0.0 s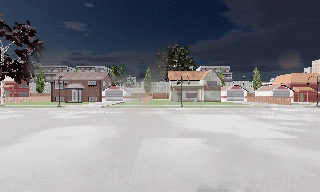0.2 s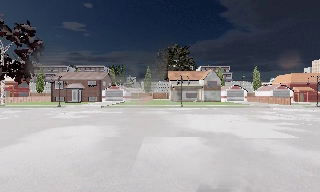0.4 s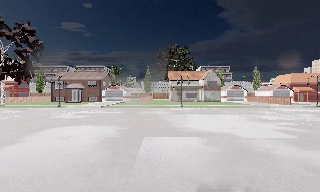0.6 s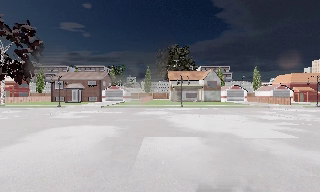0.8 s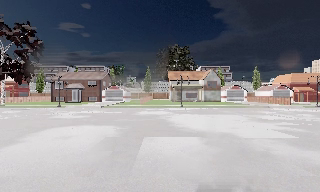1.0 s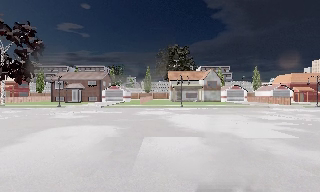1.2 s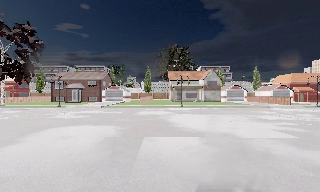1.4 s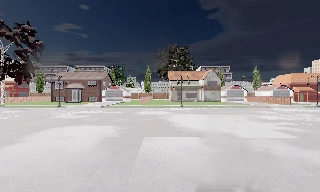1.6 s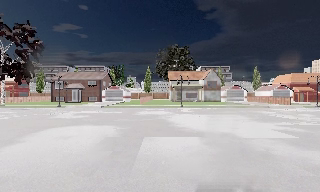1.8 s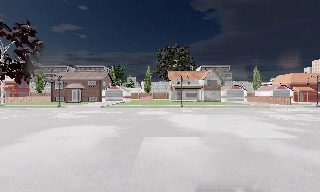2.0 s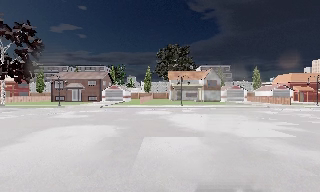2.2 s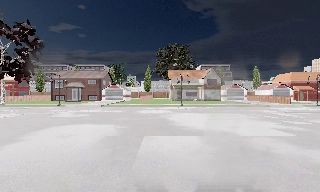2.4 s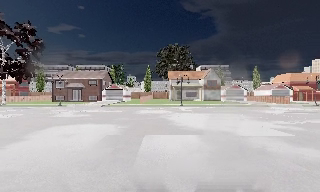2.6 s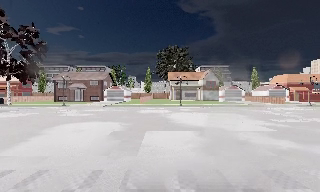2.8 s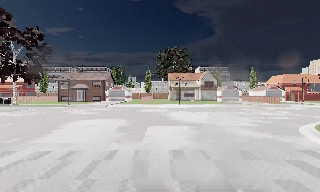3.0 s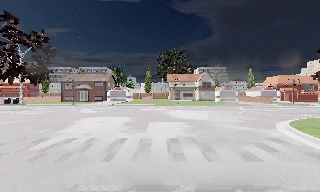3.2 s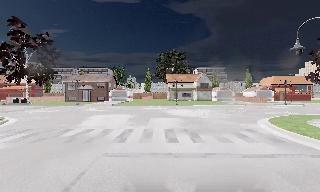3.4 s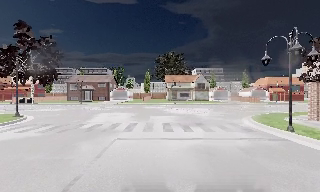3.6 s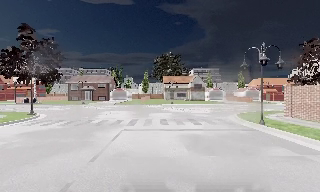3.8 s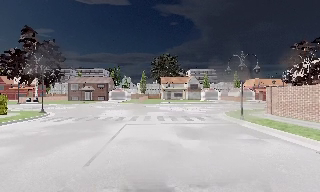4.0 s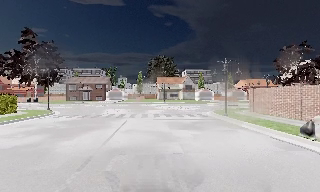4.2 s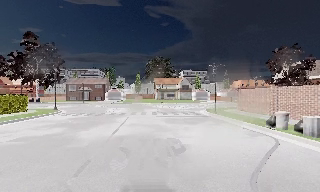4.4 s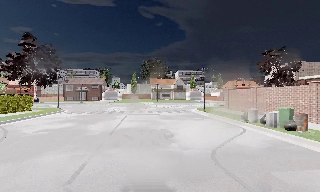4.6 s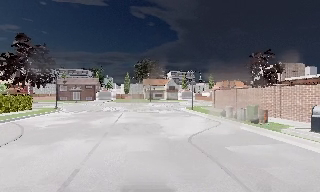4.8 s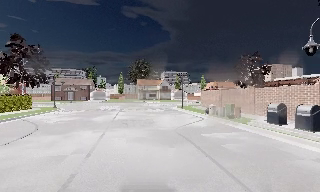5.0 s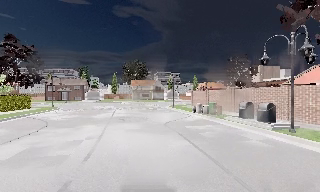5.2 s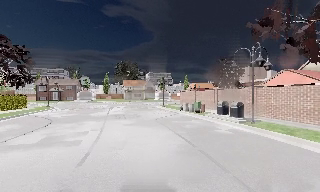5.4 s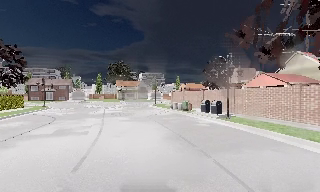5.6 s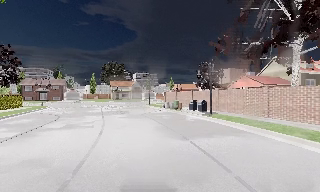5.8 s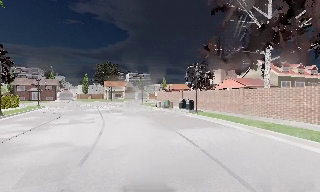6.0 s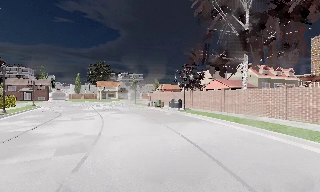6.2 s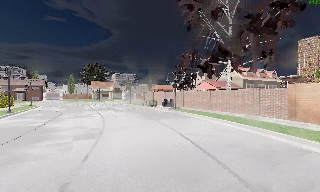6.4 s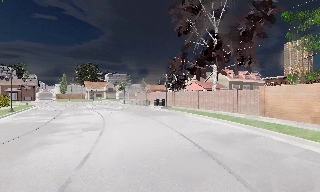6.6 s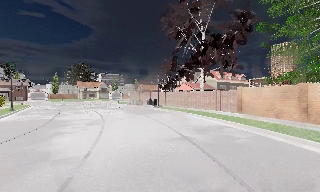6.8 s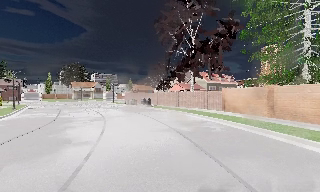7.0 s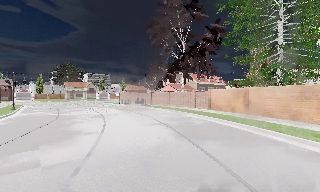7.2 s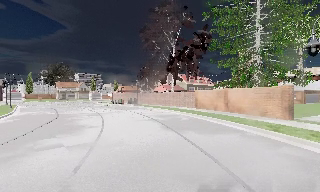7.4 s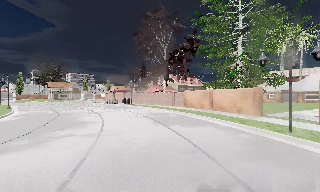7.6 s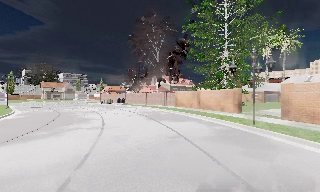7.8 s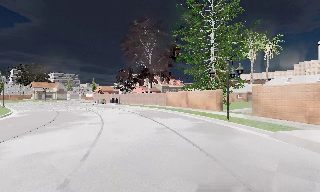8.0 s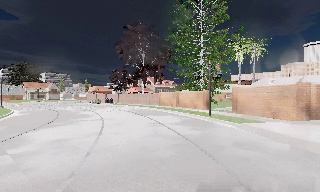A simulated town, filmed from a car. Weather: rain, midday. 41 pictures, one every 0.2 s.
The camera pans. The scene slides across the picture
to the left.
The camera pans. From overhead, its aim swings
clockwise.
0.0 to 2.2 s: The camera keeps its place and its aim.
2.2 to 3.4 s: The camera travels backward, about 8 m, so what stands in front gets smaller. It gains speed.
3.4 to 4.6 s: The camera travels backward, about 11 m, so what stands in front gets smaller.
4.6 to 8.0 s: The scene slides to the left, as the camera pans about 40 degrees to its right. It travels backward, about 30 m.
The film runs backward here.
